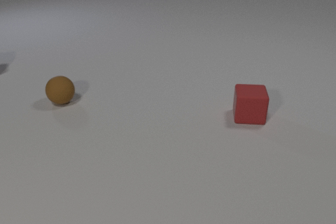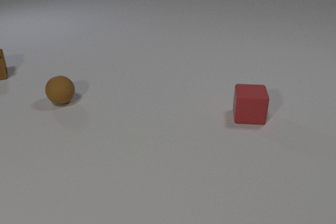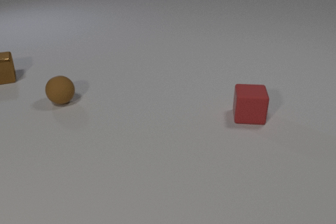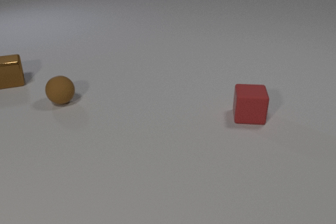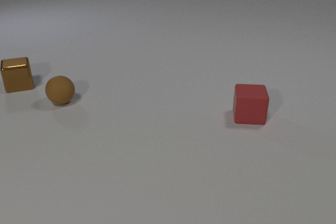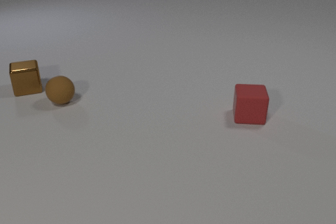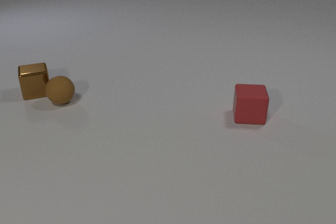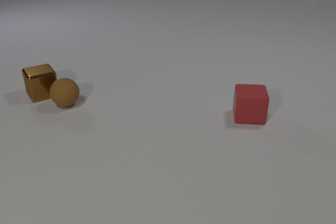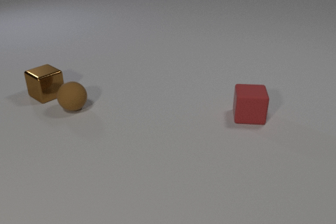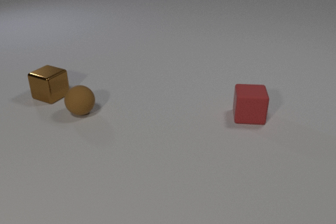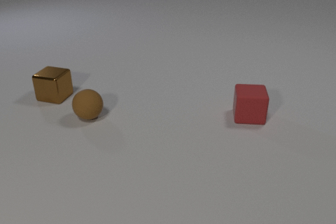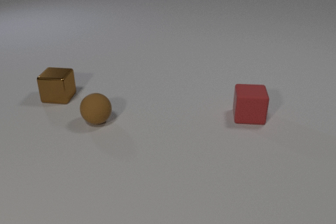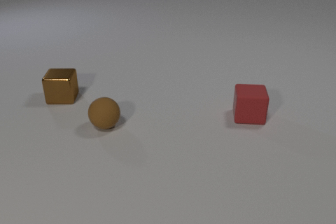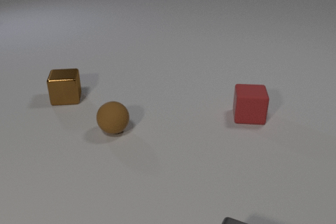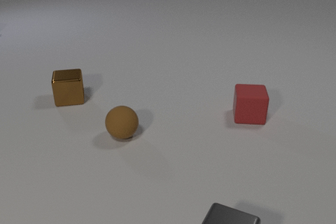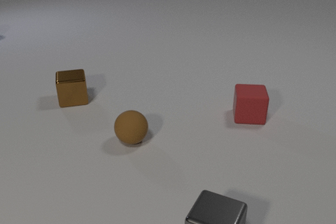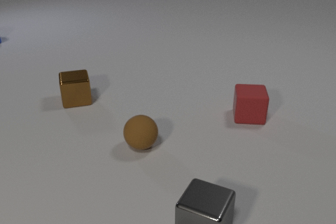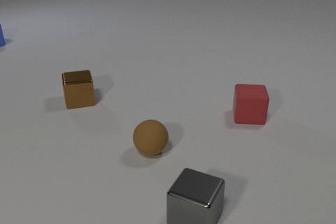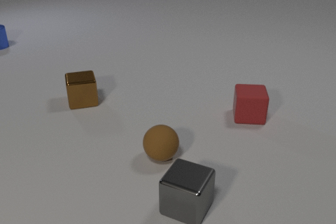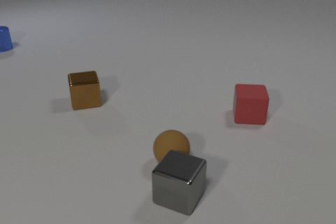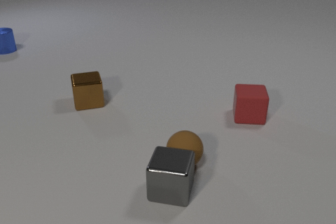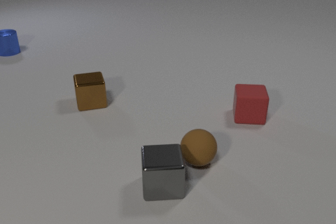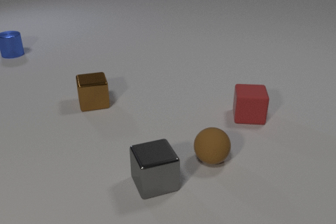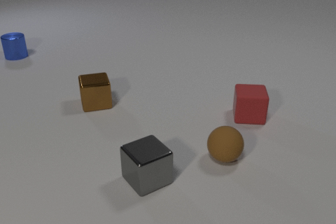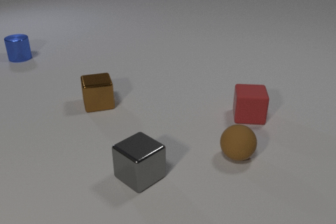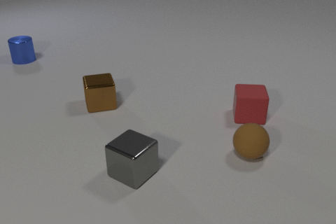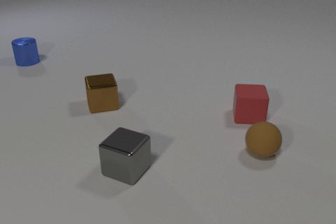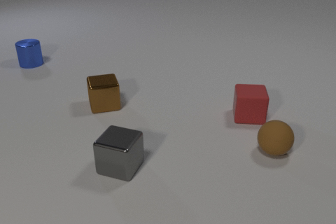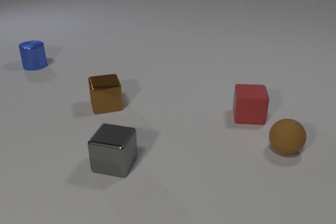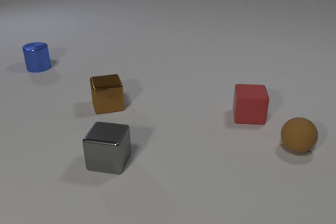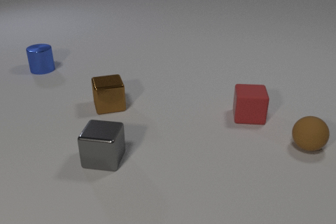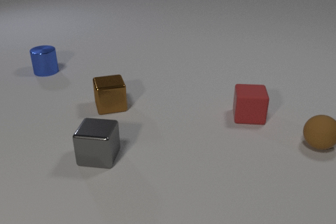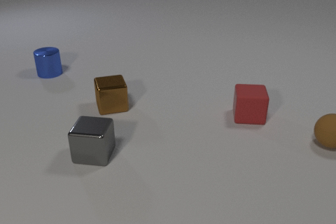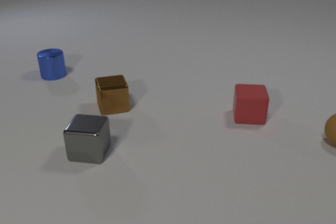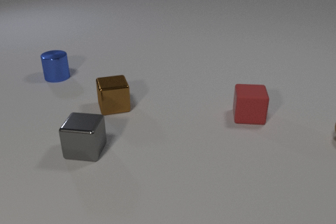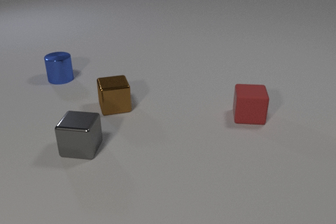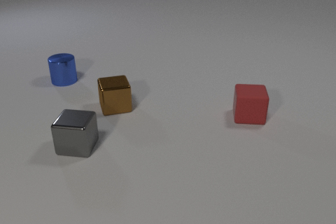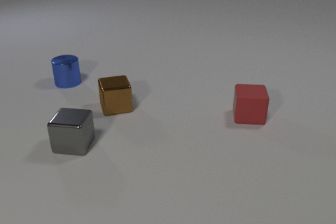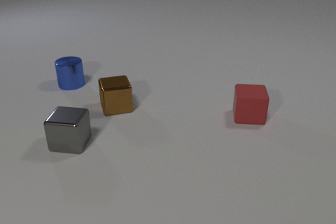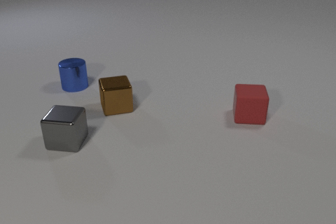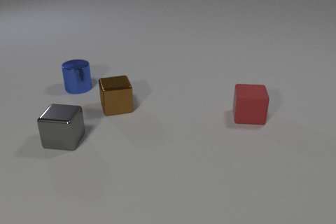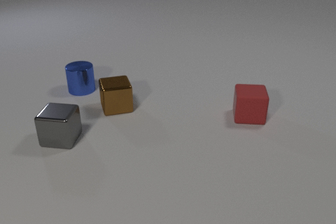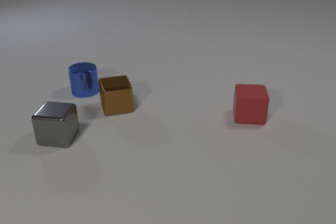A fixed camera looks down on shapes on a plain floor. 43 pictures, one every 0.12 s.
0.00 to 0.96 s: The brown metal cube comes in at the left edge, slides toward the camera and to the right, spins so that its near face slides to the right, counterclockwise seen from above. The brown rubber sphere rolls toward the camera and to the right. The brown metal cube and the brown rubber sphere collide.
0.96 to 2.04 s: The brown metal cube slides to the right and toward the camera, spins so that its near face slides to the right, counterclockwise seen from above. The brown rubber sphere rolls toward the camera and to the right. The gray metal cube comes in at the bottom edge, slides away from the camera and to the left. The blue metal cylinder comes in at the left edge, slides toward the camera and to the right.
2.04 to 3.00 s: The brown metal cube slides to the right and toward the camera. The brown rubber sphere rolls to the right. The gray metal cube slides away from the camera and to the left, spins counterclockwise seen from above by about 75 degrees, its near face sliding to the right. The blue metal cylinder slides toward the camera and to the right. The brown rubber sphere and the gray metal cube collide.
3.00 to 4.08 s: The brown metal cube slides to the right and toward the camera. The brown rubber sphere rolls to the right and away from the camera. The gray metal cube slides to the left and away from the camera, spins so that its near face slides to the right, counterclockwise seen from above. The blue metal cylinder slides toward the camera and to the right.
4.08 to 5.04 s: The gray metal cube slides away from the camera and to the left. The blue metal cylinder slides toward the camera and to the right.
What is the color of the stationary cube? red.
What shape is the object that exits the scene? sphere.
How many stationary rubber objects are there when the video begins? 2.
